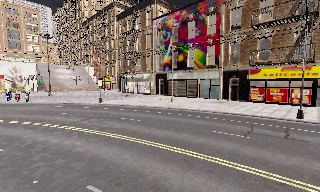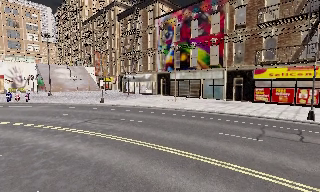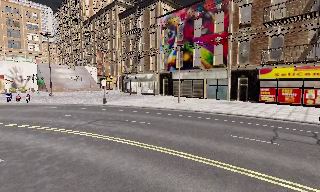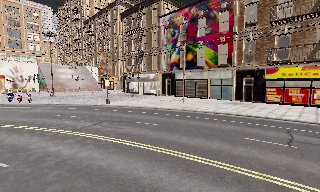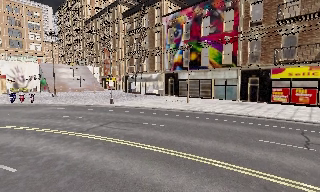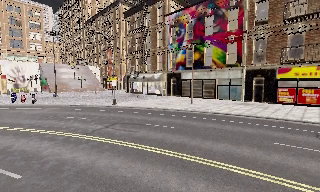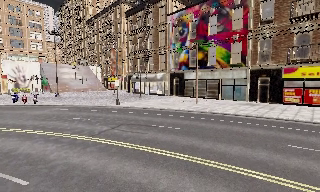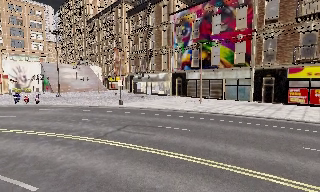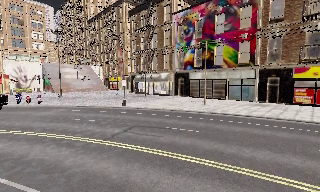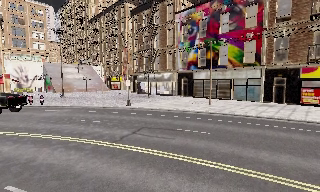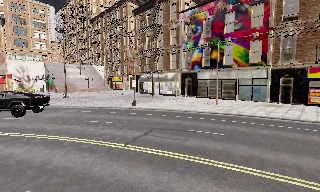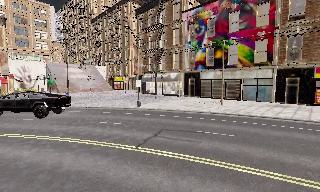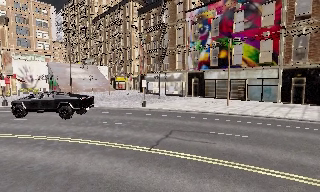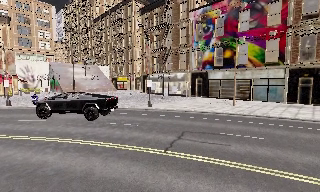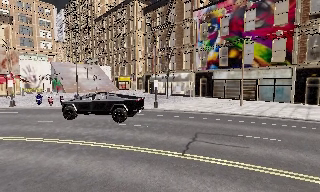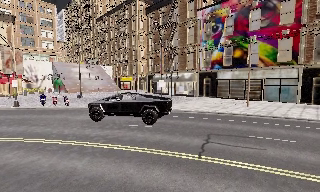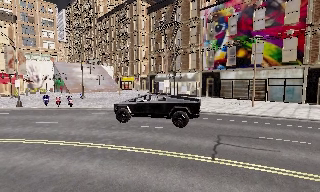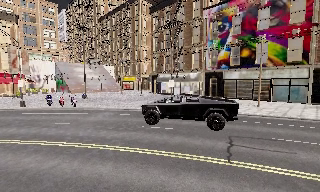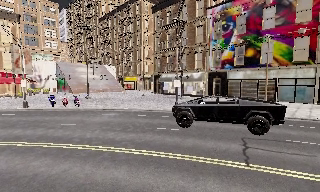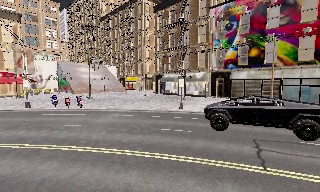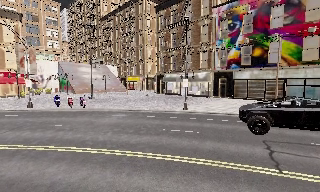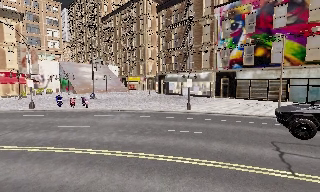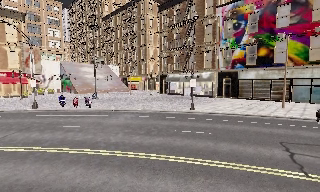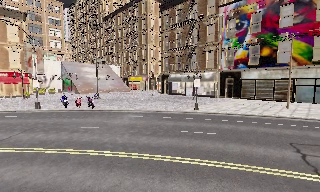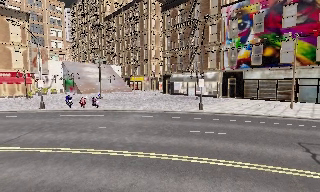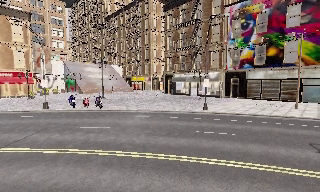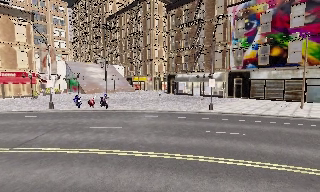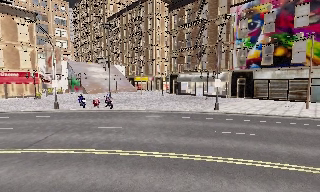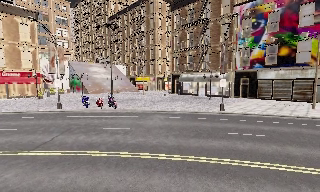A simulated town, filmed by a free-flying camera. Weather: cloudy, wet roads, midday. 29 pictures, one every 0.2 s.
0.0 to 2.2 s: The camera travels to its left and forward, about 7 m, so close, fixed things drift to the right.
2.2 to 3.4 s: The camera travels to its left, about 4 m, so close, fixed things drift to the right.
3.4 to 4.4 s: The camera travels to its left and forward, about 2 m, so close, fixed things drift to the right. It loses speed.
4.4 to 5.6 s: The camera travels to its left, about 3 m, so close, fixed things drift to the right.
The film runs backward here.
